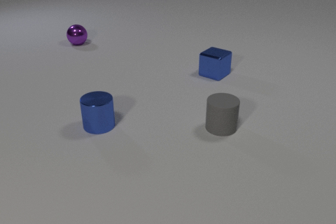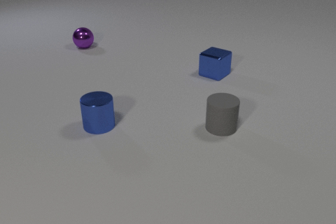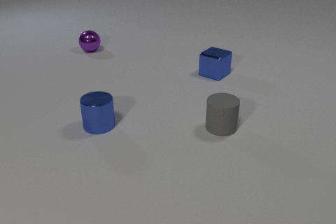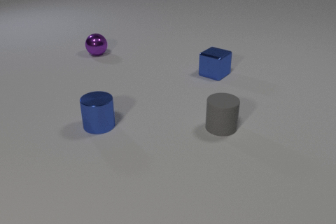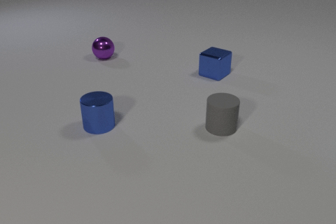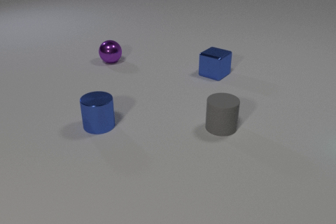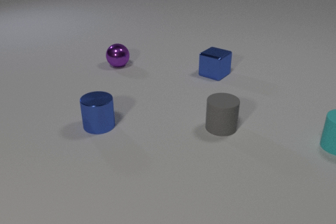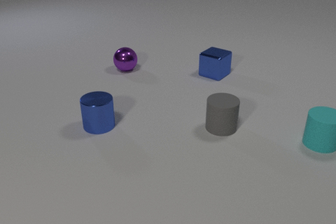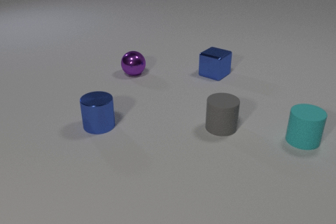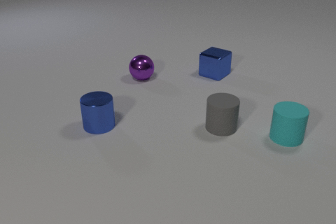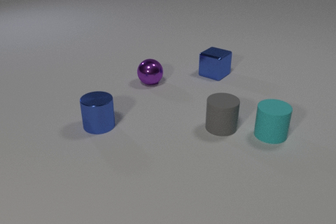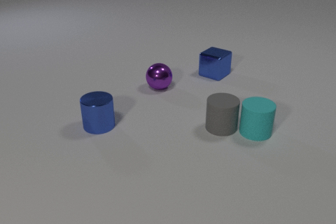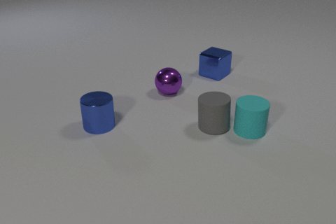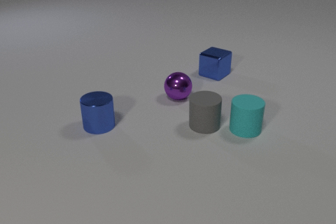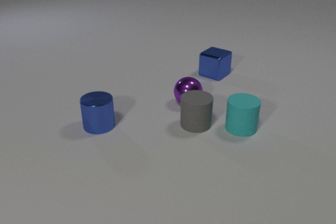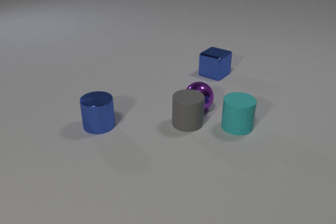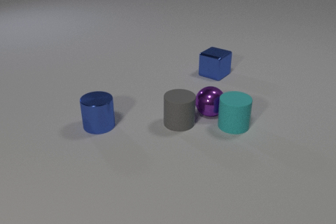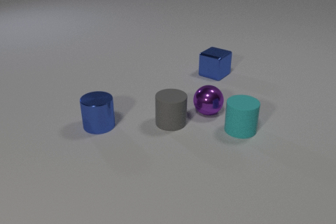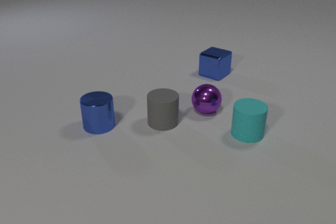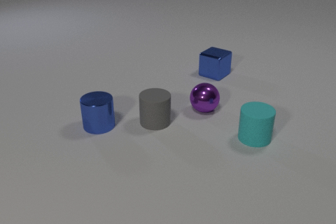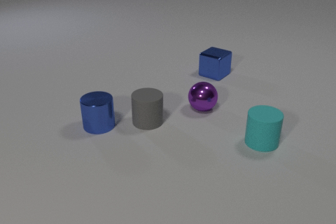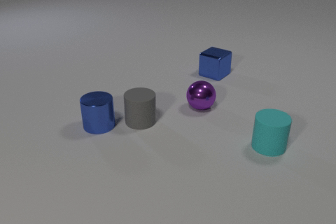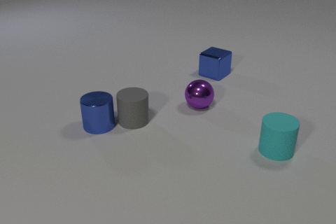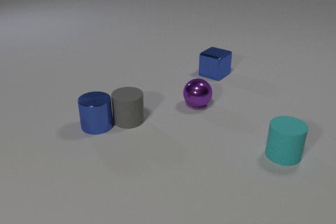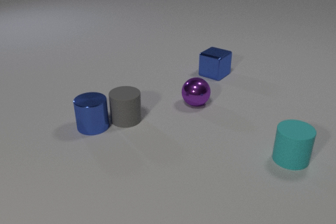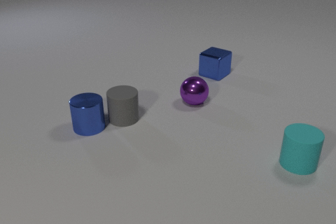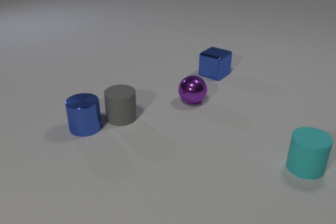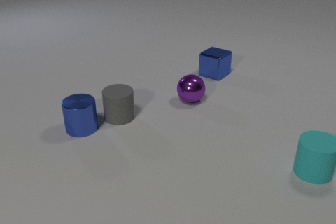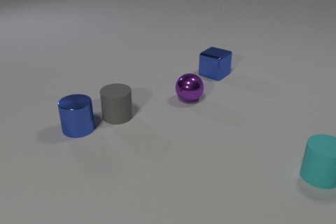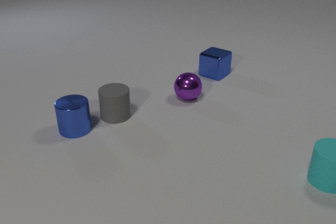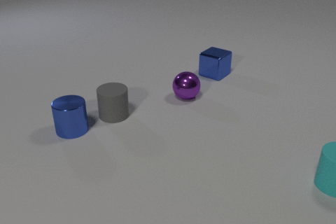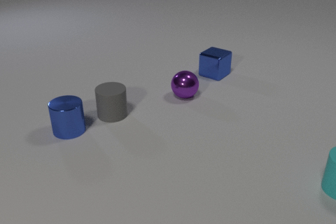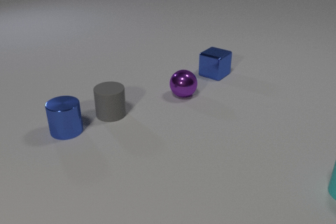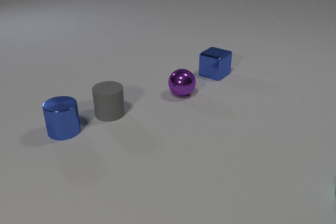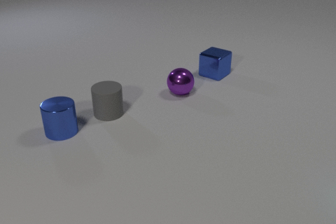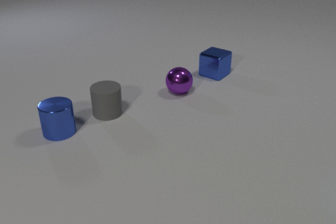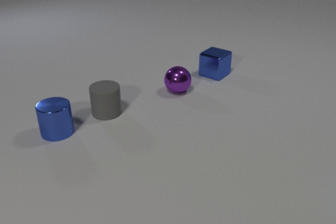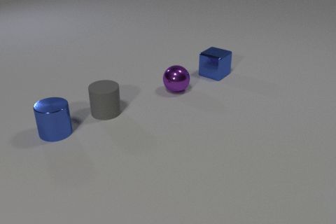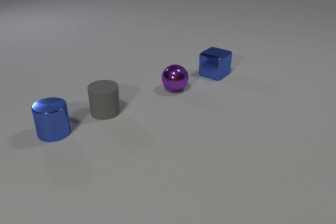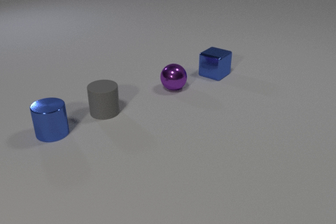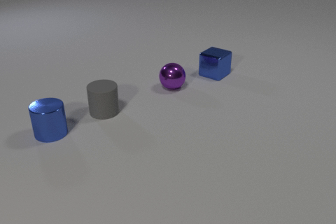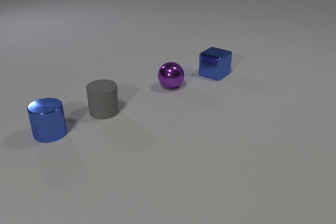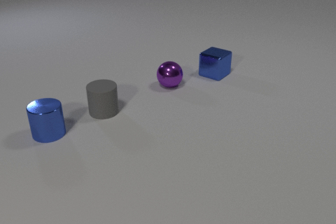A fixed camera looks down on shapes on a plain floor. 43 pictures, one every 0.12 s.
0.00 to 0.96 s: The cyan rubber cylinder comes in at the right edge, slides to the left. The purple metal sphere rolls toward the camera and to the right.
0.96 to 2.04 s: The cyan rubber cylinder slides to the left. The gray rubber cylinder slides to the left. The purple metal sphere rolls toward the camera and to the right. The cyan rubber cylinder and the gray rubber cylinder collide. The gray rubber cylinder and the purple metal sphere collide. The cyan rubber cylinder and the purple metal sphere collide.
2.04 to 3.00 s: The cyan rubber cylinder slides to the right and toward the camera. The gray rubber cylinder slides to the left. The purple metal sphere rolls away from the camera and to the left. The blue metal cylinder slides to the left. The gray rubber cylinder and the blue metal cylinder collide.
3.00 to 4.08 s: The cyan rubber cylinder slides to the right and toward the camera, leaves at the right edge. The gray rubber cylinder slides to the left and away from the camera. The purple metal sphere rolls away from the camera and to the left. The blue metal cylinder slides to the left.
4.08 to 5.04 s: The purple metal sphere rolls away from the camera and to the left. The blue metal cylinder slides to the left.
What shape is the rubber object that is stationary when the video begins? cylinder.
What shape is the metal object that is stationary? cube.
Are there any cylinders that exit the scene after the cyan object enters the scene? yes.
